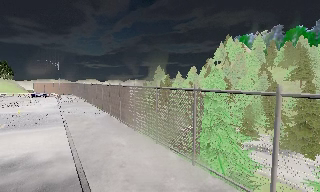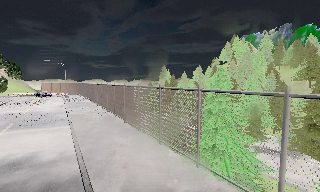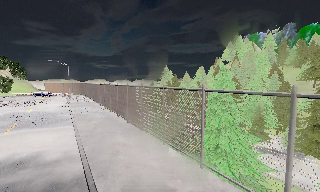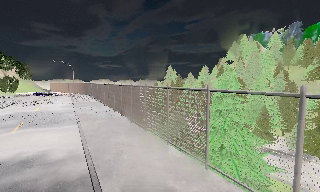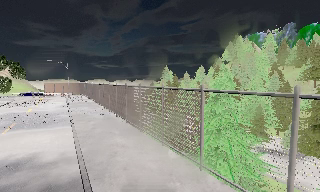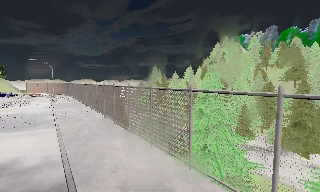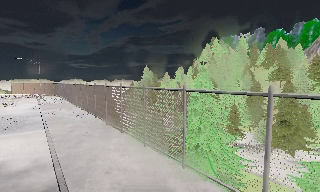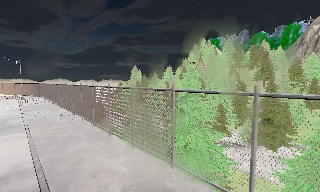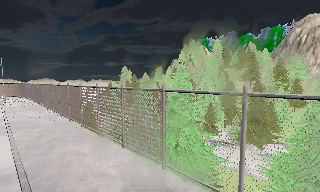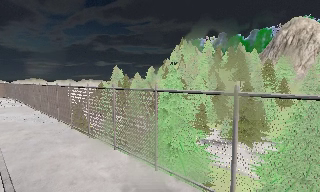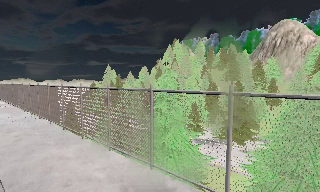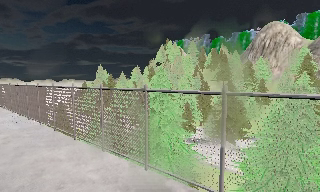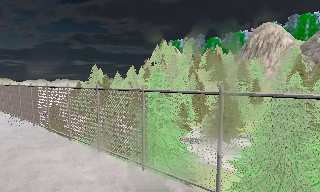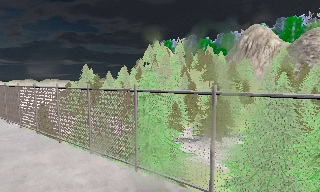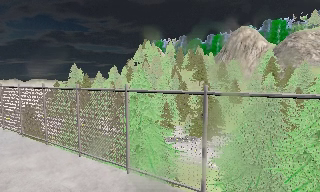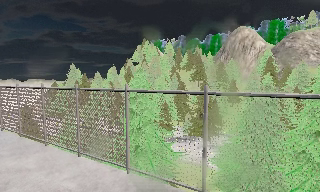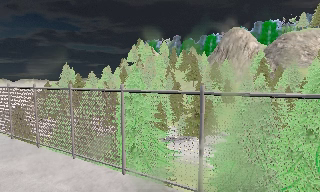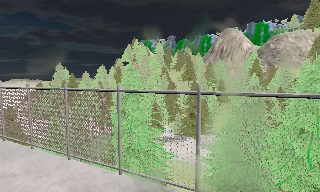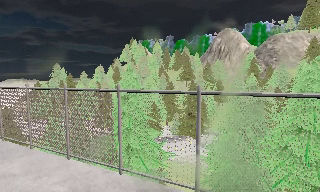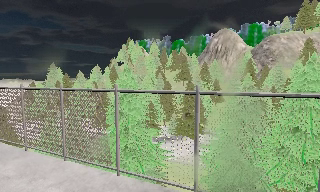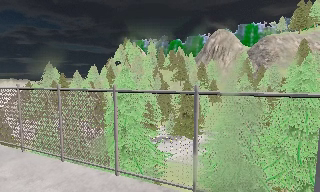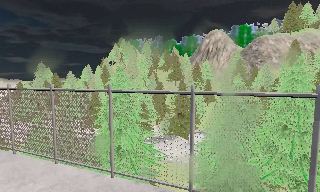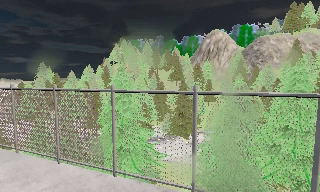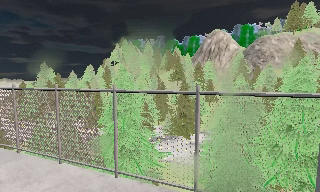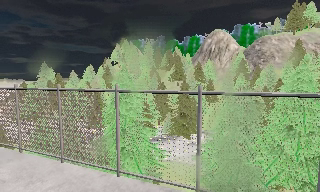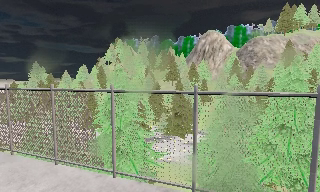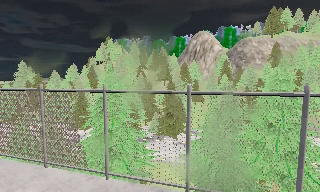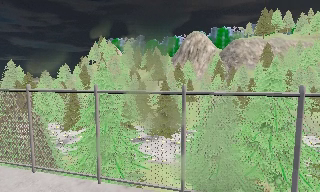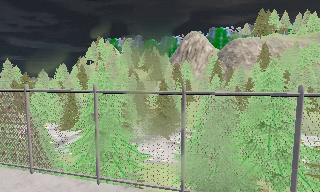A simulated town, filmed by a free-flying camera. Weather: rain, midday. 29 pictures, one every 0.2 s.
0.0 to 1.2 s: The camera shifts only a little, or ends up much as it began.
1.2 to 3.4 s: The camera pans to its right, which is clockwise from overhead, by about 25 degrees.
3.4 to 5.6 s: The camera swings to its right by about 10 degrees, and the scene slides to the left.
The film runs forward here.
